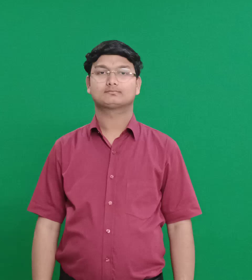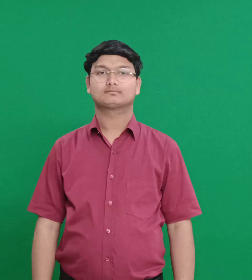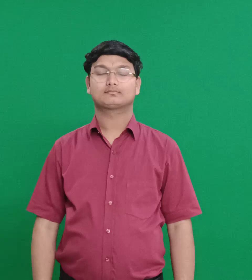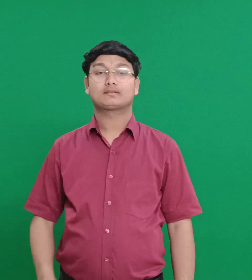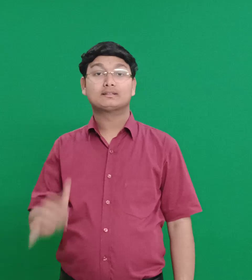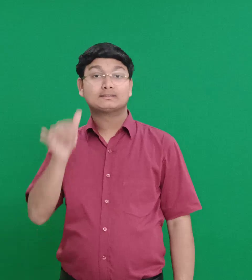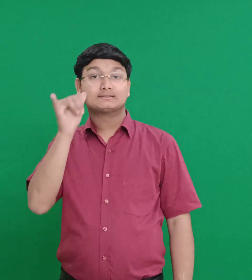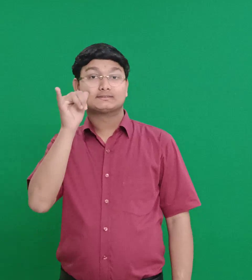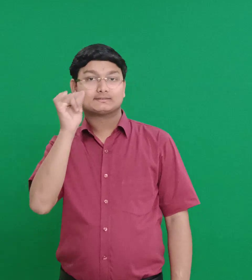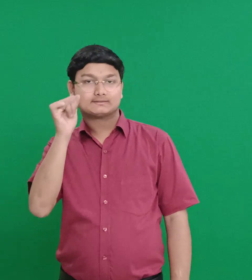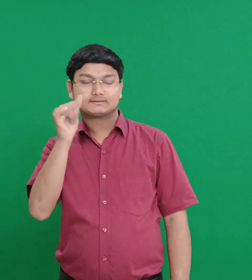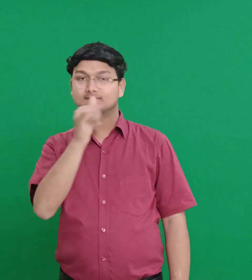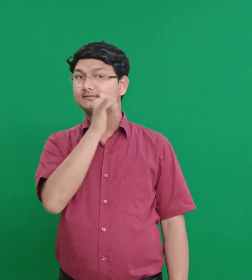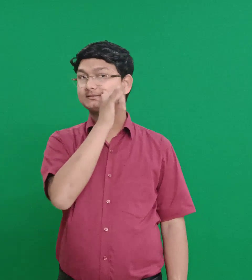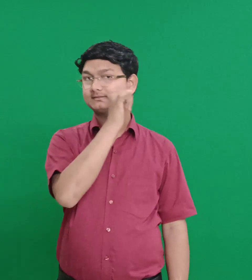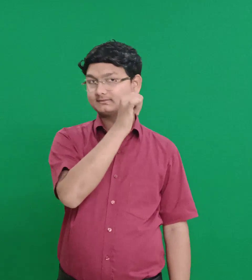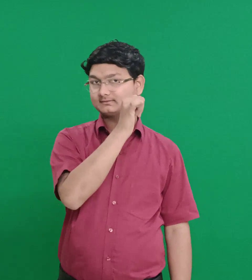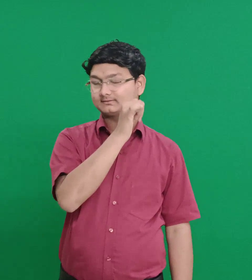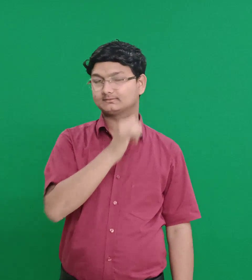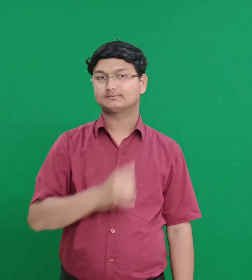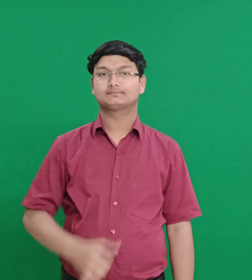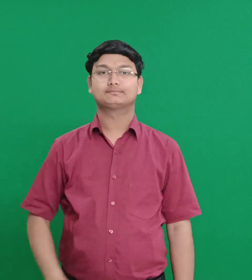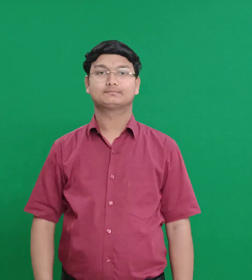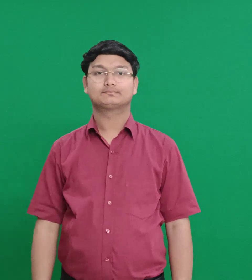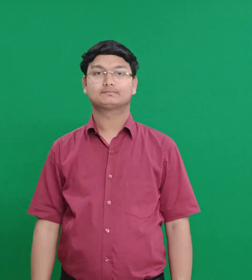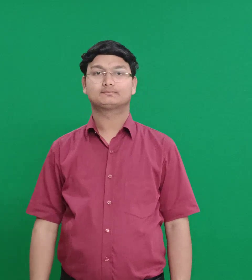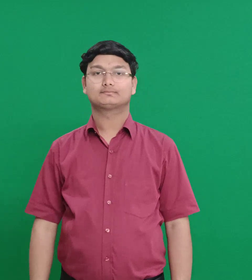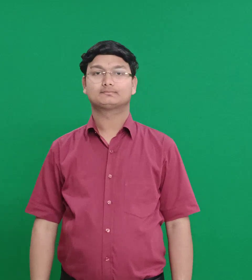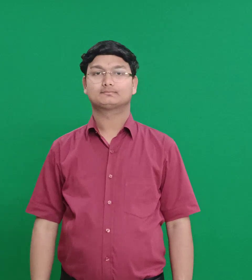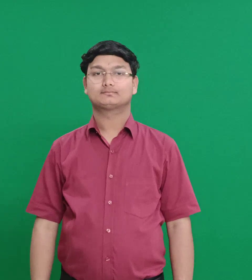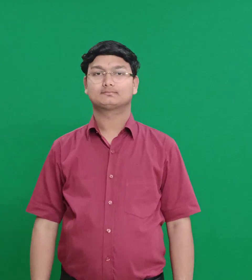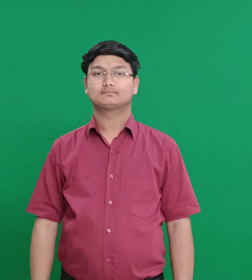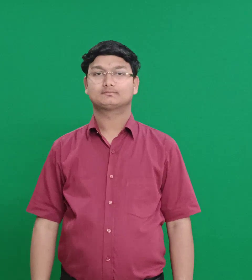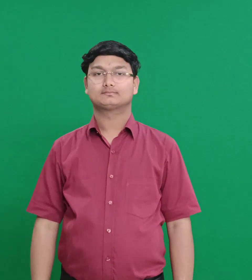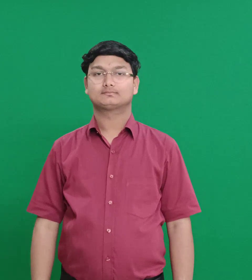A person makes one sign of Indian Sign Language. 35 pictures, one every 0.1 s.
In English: jeshimon
